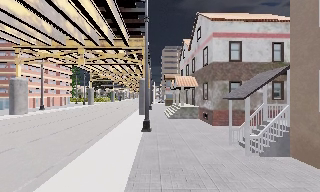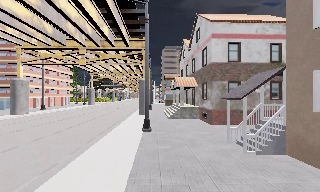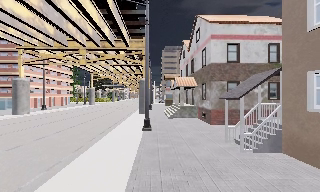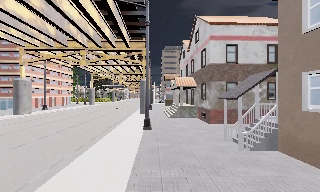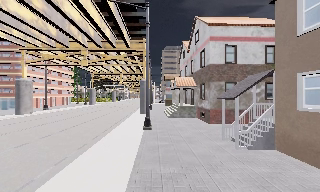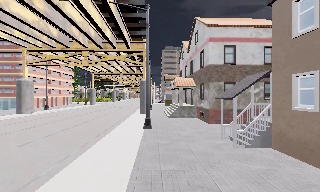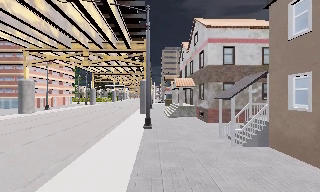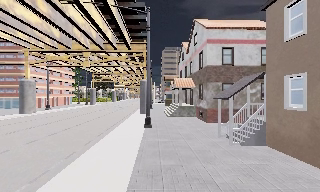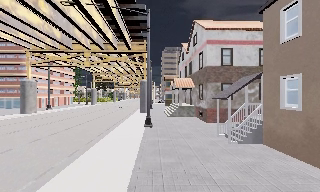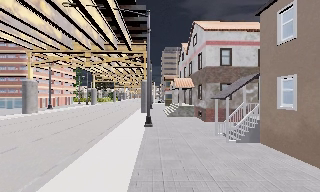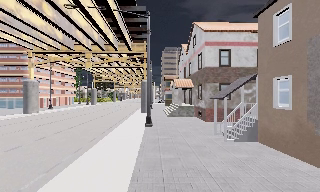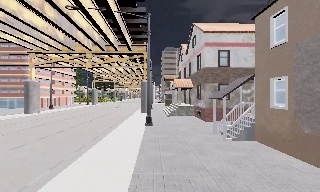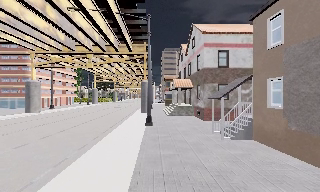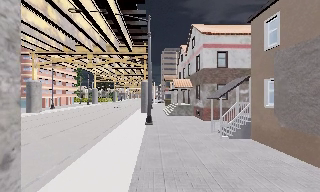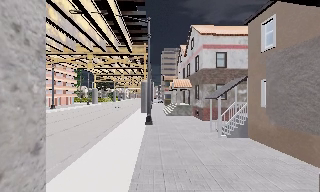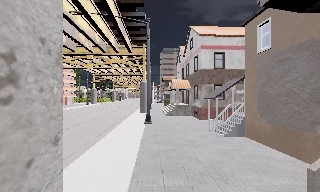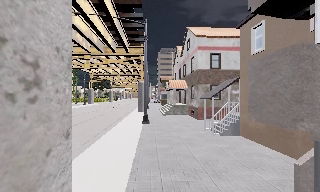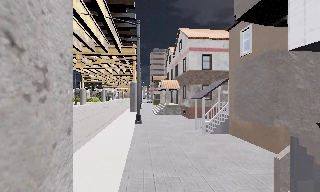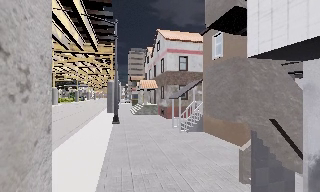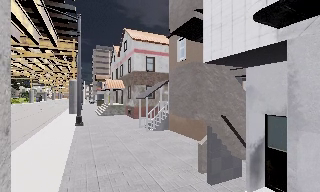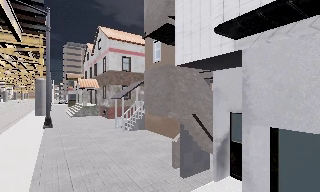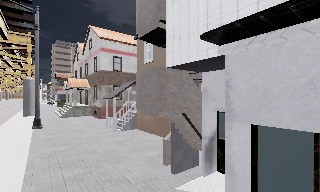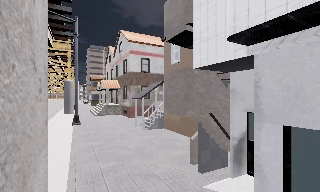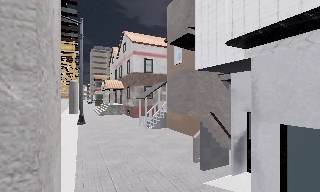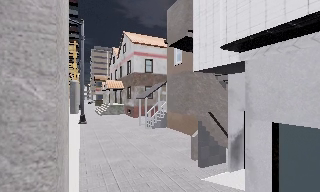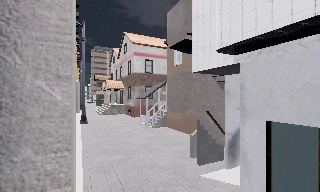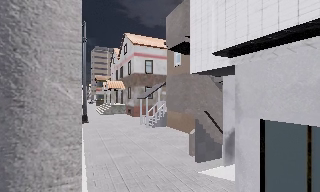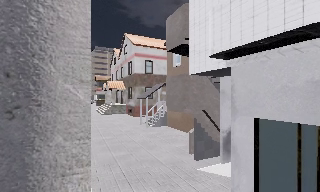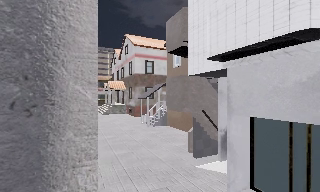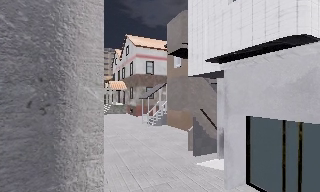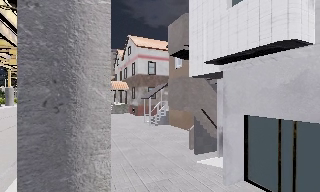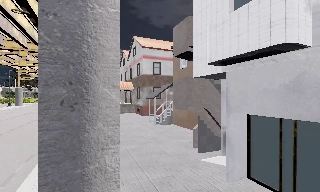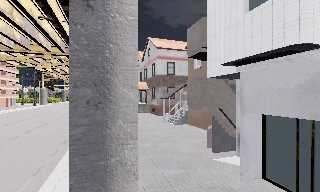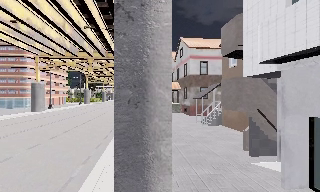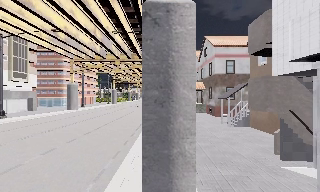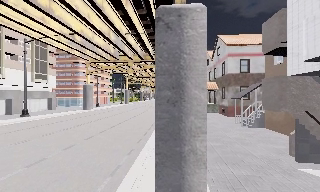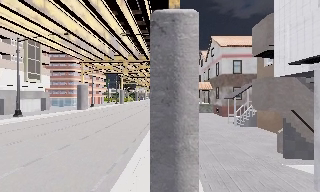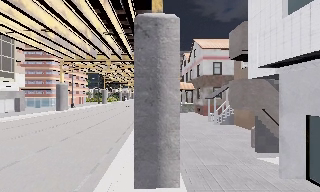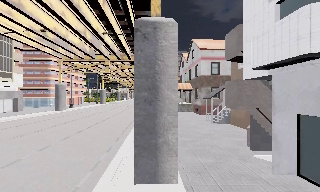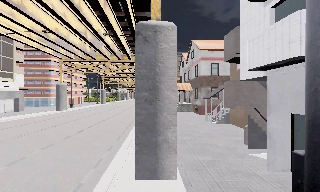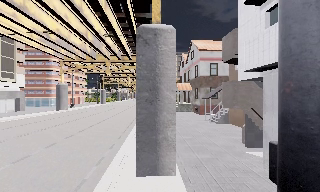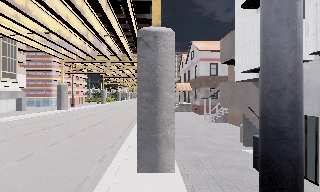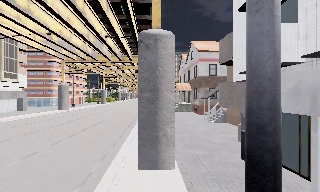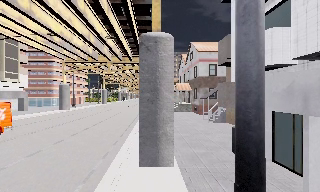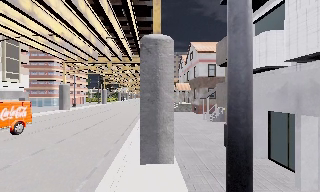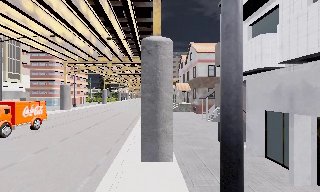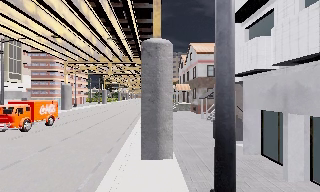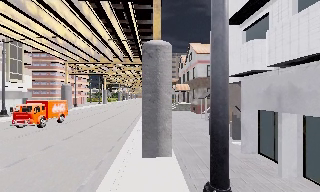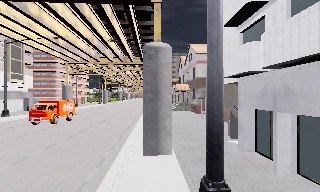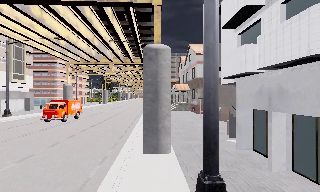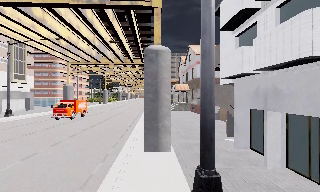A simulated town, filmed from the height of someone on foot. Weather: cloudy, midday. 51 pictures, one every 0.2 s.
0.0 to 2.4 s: The camera travels backward, about 3 m, so what stands in front gets smaller.
2.4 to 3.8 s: The camera pans to its right, which is clockwise from overhead, by about 25 degrees. It travels backward, about 1.5 m, so what stands in front gets smaller.
3.8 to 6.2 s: The camera travels backward, about 3 m, so what stands in front gets smaller.
6.2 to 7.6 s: The camera pans to its left, which is counterclockwise from overhead, by about 20 degrees. It travels backward, about 1.5 m, so what stands in front gets smaller.
7.6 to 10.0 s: The camera travels backward, about 3 m, so what stands in front gets smaller.
The film runs backward here.
